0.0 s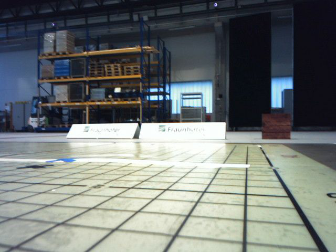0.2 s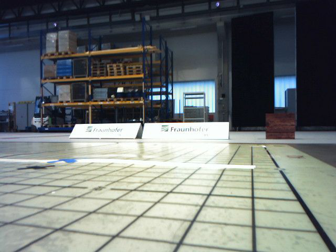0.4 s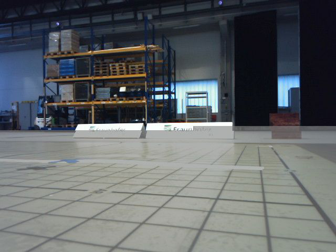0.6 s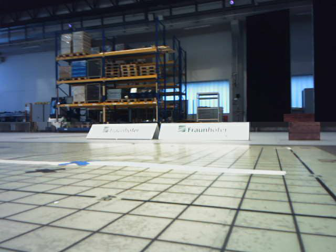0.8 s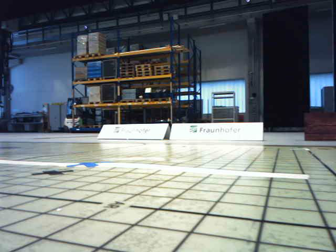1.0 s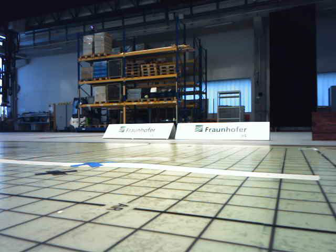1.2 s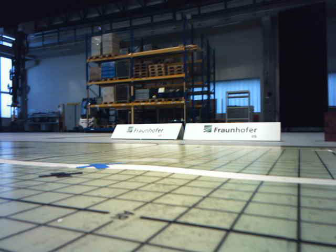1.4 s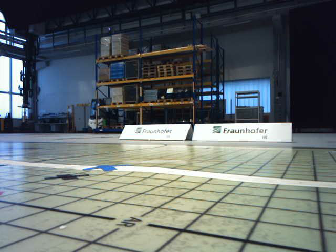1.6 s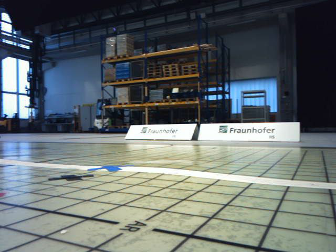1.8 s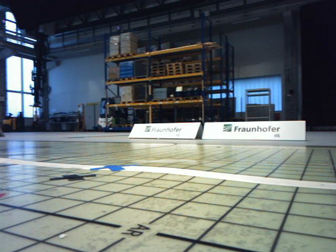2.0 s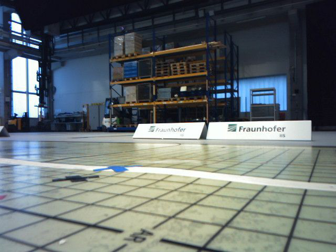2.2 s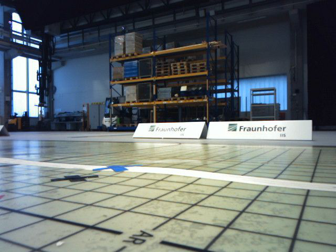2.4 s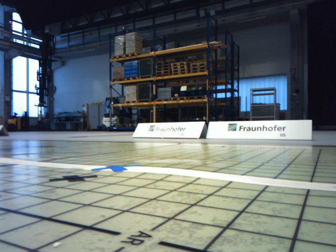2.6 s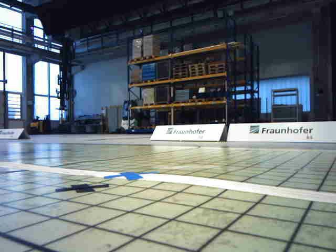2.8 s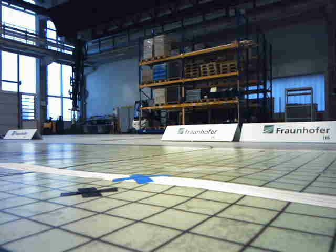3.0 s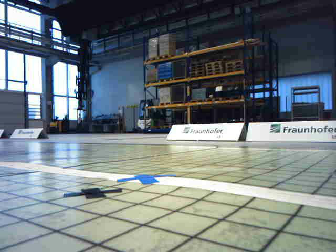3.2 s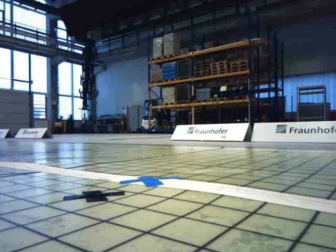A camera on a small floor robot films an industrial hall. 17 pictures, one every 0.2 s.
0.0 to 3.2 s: The scene slides to the right, as the camera pans about 20 degrees to its left. It travels forward, about 0.6 m, so what stands in front looms larger.
The film runs forward here.
